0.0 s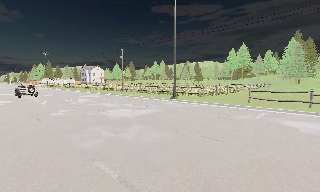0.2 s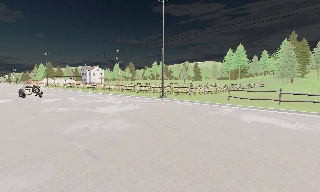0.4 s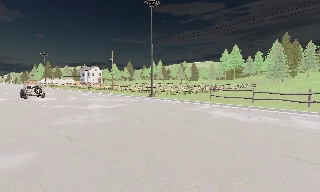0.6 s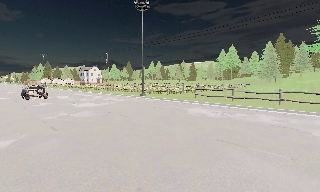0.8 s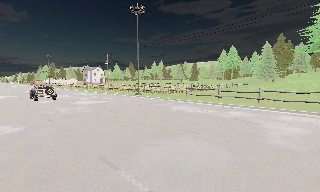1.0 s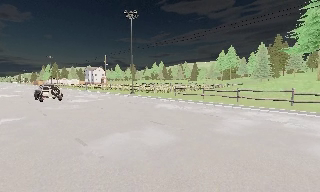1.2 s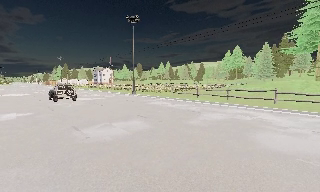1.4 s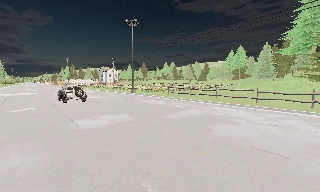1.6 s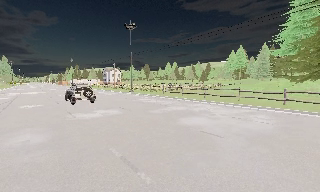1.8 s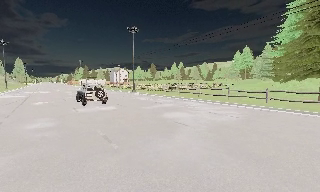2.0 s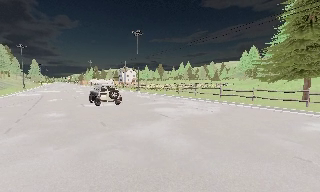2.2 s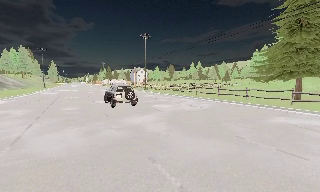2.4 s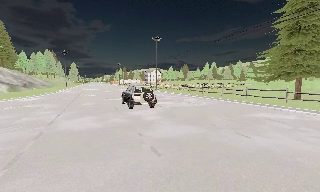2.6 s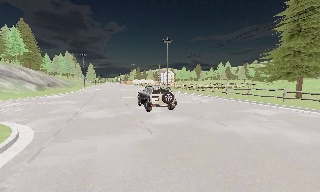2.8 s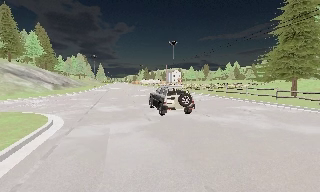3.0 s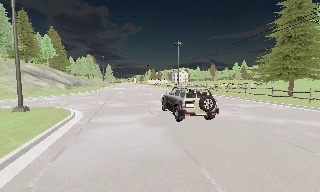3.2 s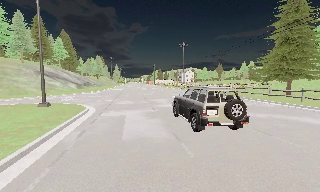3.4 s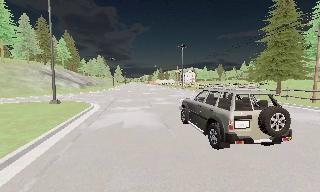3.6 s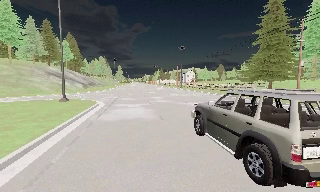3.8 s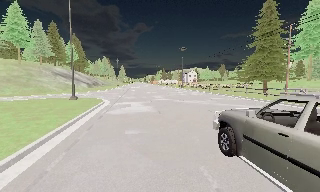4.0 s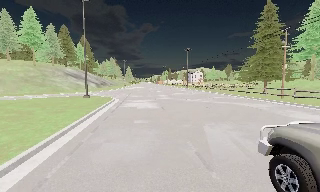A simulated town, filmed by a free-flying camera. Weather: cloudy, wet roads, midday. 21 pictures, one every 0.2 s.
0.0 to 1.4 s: The camera travels to its right and backward, about 13 m, so close, fixed things drift to the left.
1.4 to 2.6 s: The camera pans to its left, which is counterclockwise from overhead, by about 20 degrees. It travels backward and to its right, about 13 m, so what stands in front gets smaller.
2.6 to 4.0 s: The camera pans to its left, which is counterclockwise from overhead, by about 10 degrees. It travels backward, about 12 m, so what stands in front gets smaller.
The film runs backward here.
